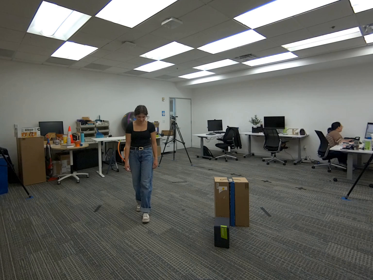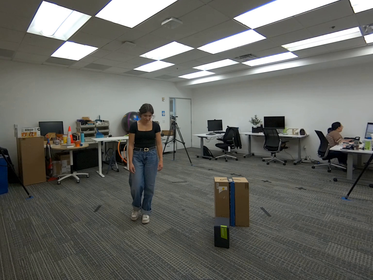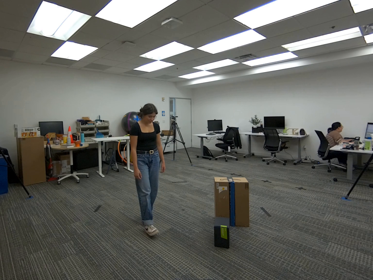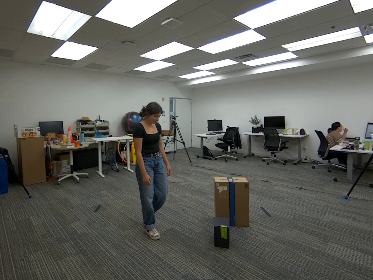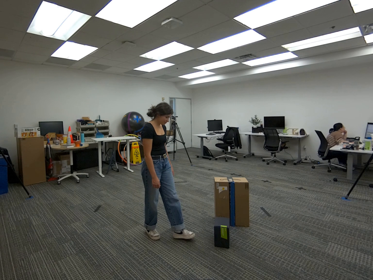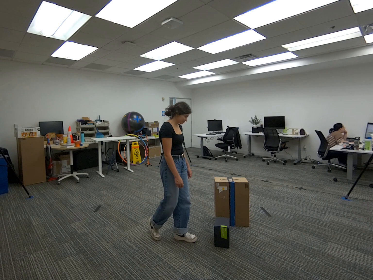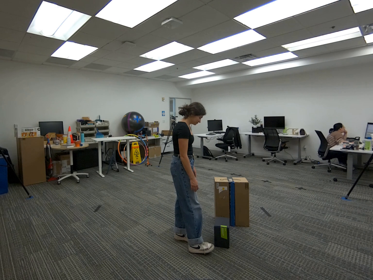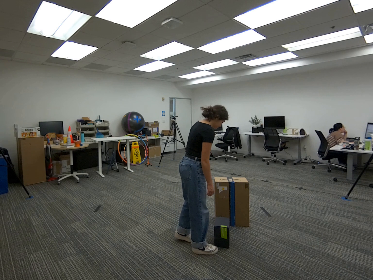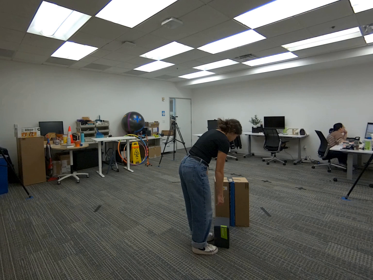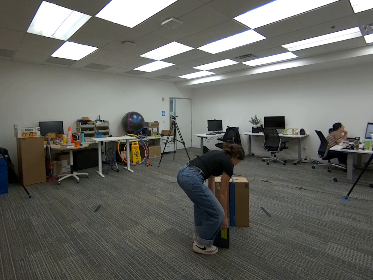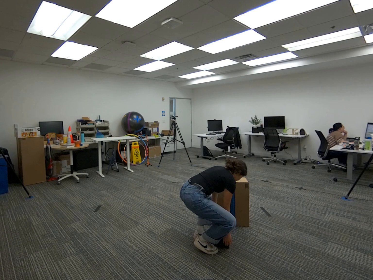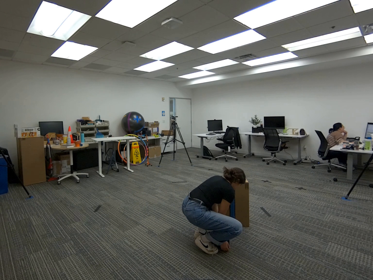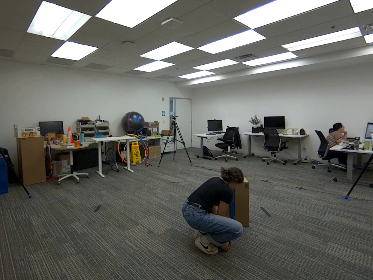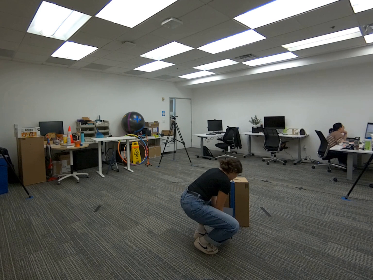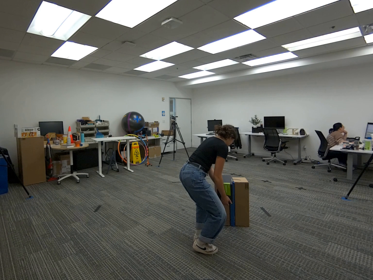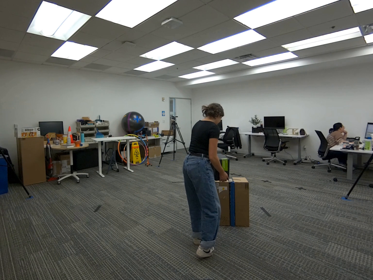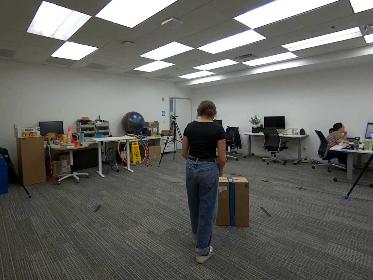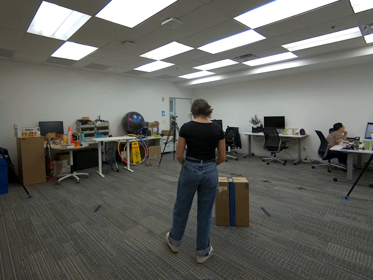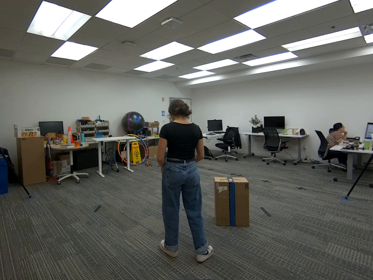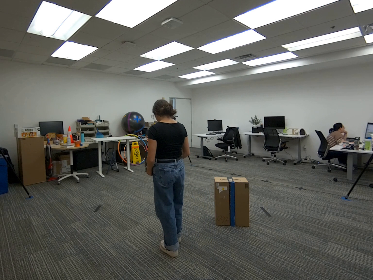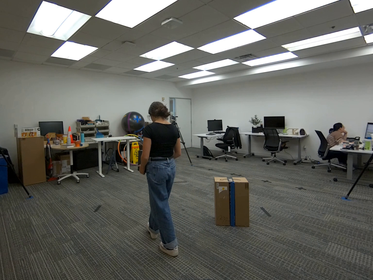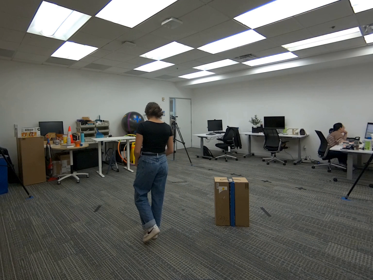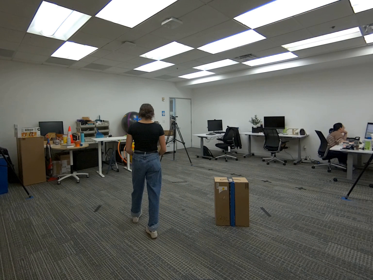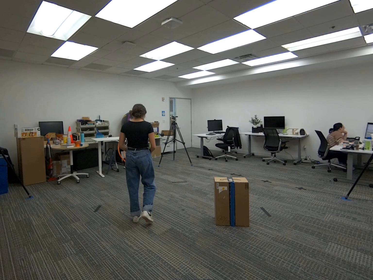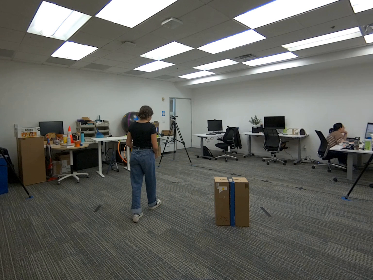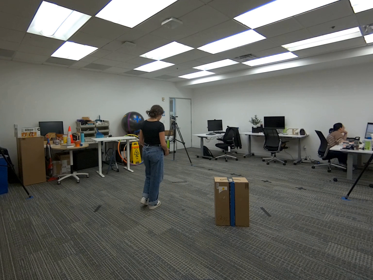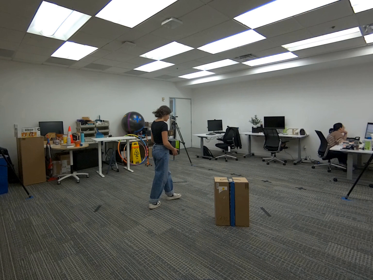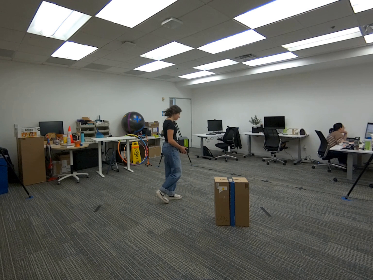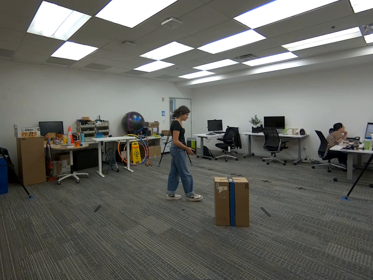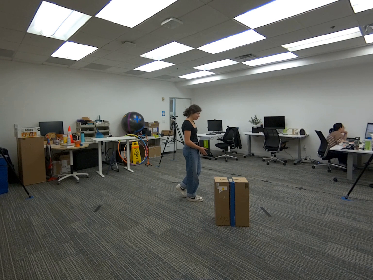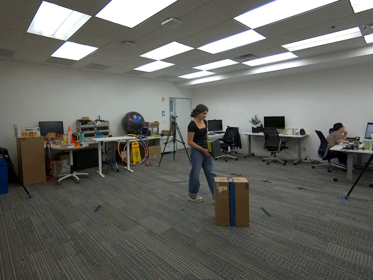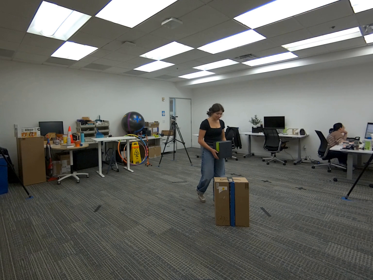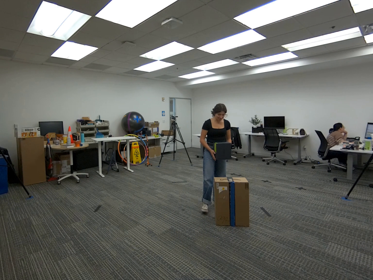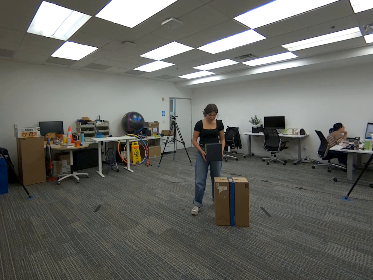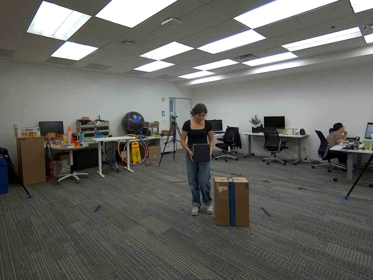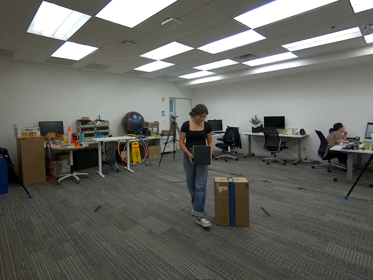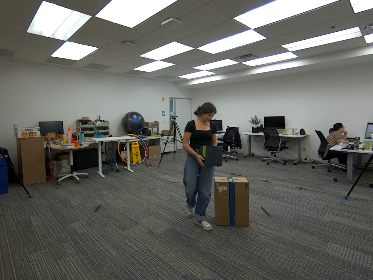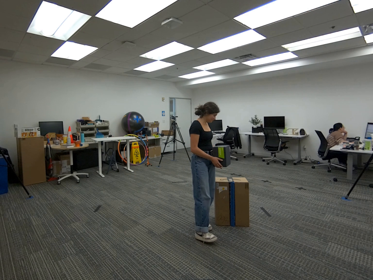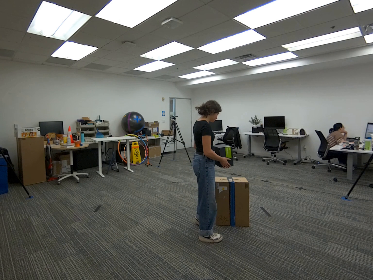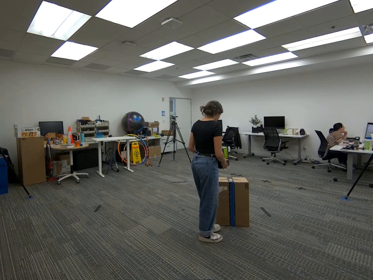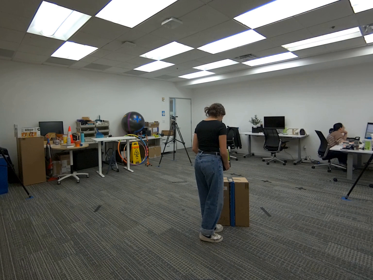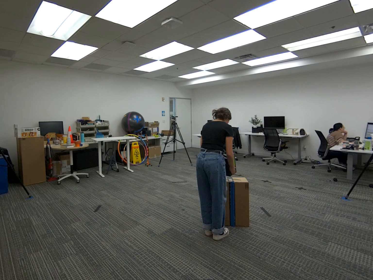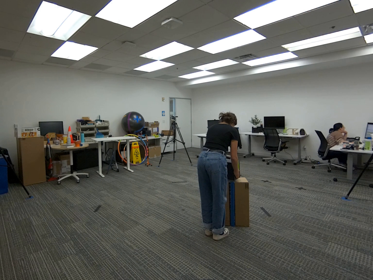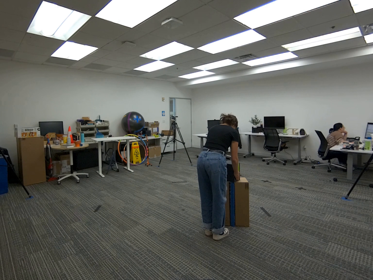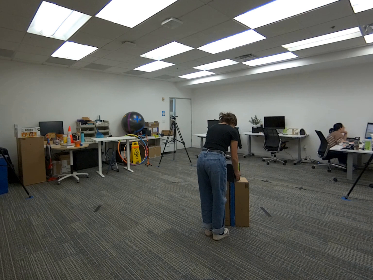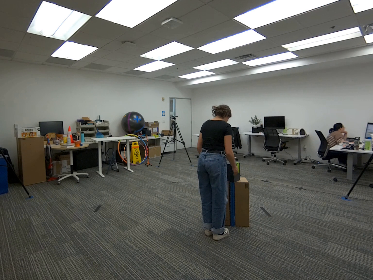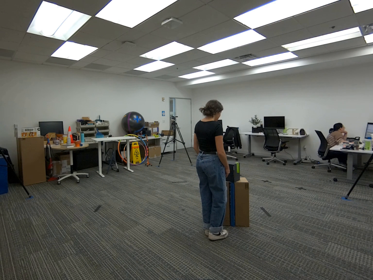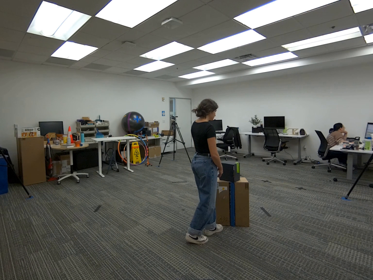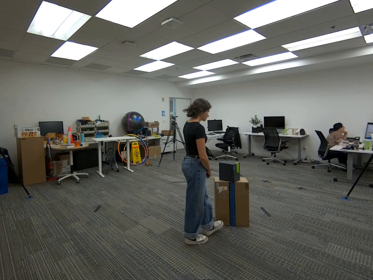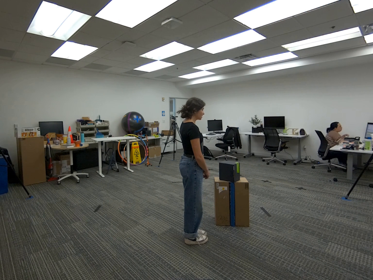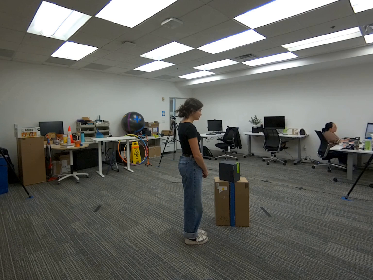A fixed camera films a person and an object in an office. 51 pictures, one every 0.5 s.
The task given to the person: Walk to the black square box, pick the black square box with both hands, and place it to the big brown cardboard box.
